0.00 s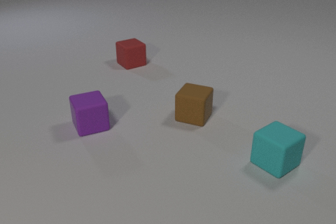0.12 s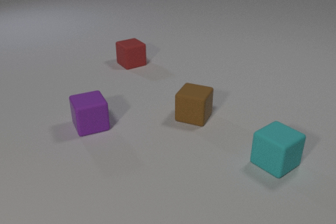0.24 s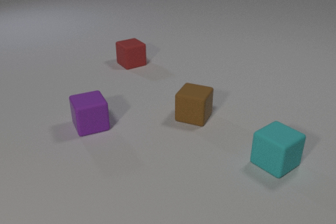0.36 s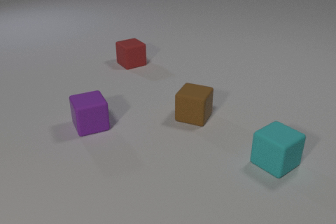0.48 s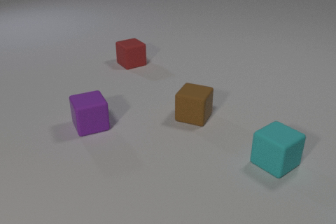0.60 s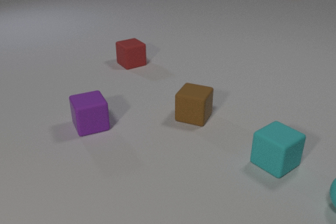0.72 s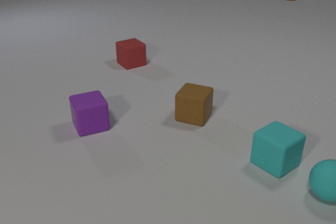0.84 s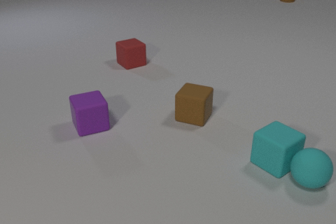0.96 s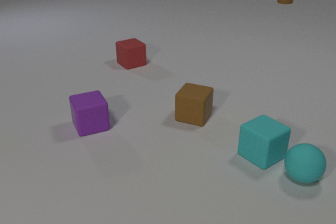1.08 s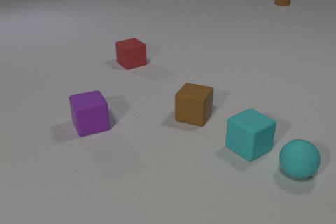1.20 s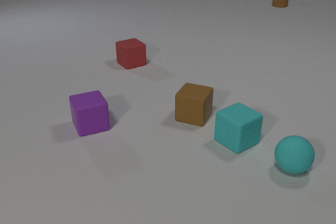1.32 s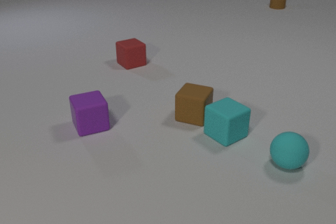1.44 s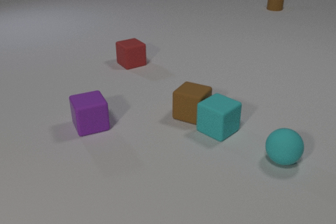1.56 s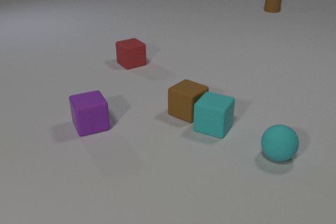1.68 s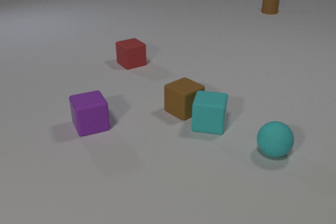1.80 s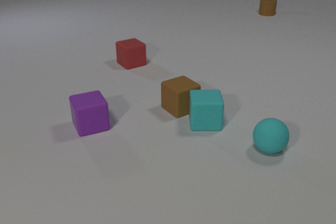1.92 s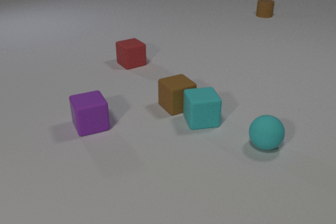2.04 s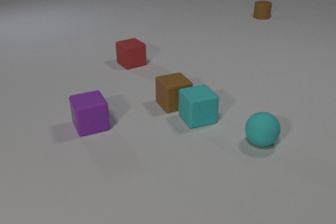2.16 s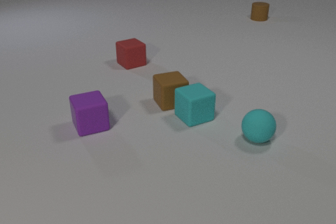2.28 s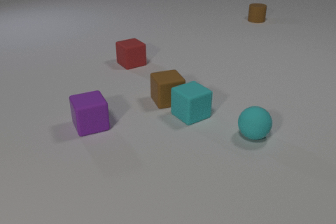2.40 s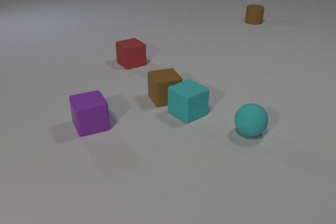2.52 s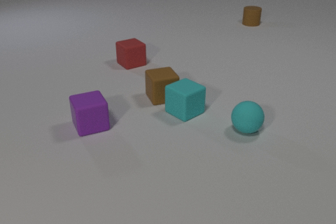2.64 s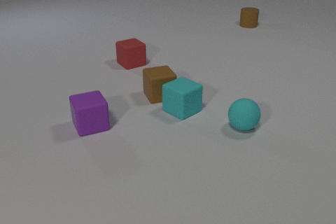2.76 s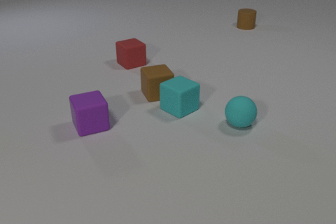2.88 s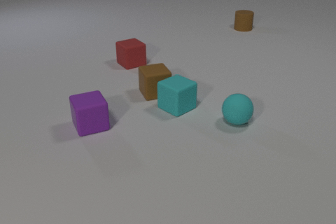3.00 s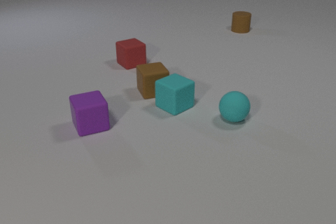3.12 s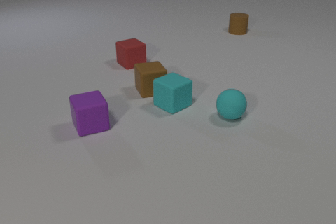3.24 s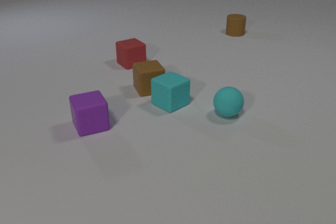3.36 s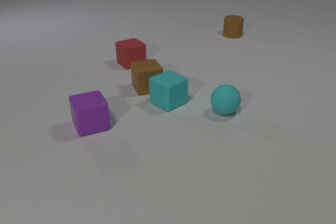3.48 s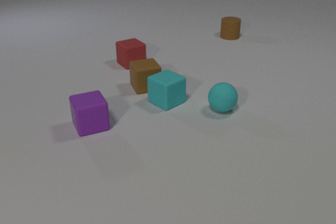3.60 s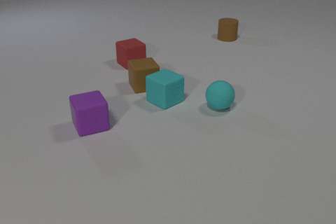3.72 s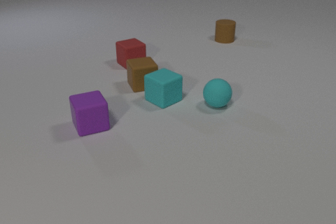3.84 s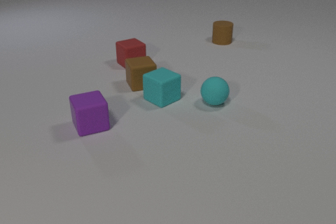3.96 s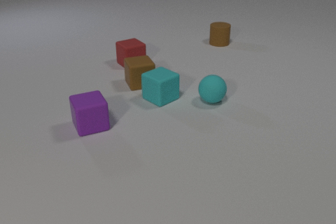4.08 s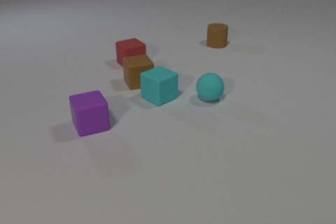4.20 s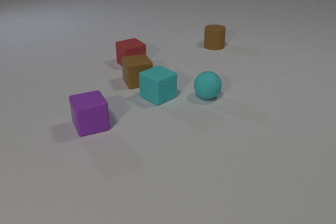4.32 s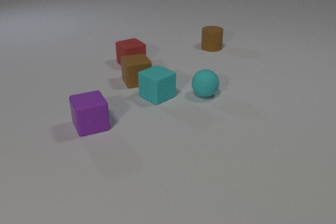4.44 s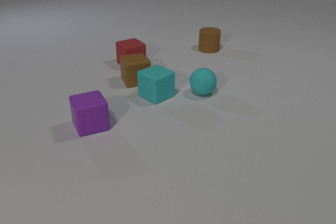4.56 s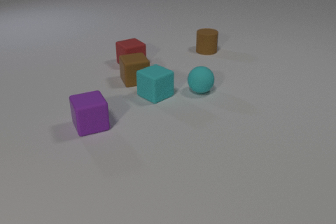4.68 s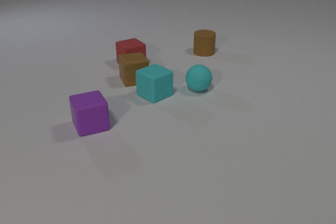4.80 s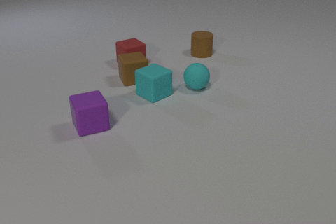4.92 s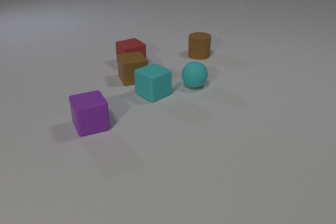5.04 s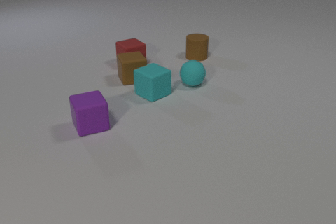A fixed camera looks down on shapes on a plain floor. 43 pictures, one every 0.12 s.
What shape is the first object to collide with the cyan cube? sphere.
How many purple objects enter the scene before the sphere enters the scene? 0.
Are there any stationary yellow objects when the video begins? no.
0.00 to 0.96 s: The cyan rubber sphere comes in at the right edge, rolls to the left and away from the camera. The cyan rubber cube slides to the left and away from the camera. The brown rubber cylinder comes in at the top edge, slides toward the camera. The cyan rubber sphere and the cyan rubber cube collide.
0.96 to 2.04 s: The cyan rubber sphere rolls away from the camera and to the left. The cyan rubber cube slides to the left and away from the camera, spins so that its near face slides to the right, counterclockwise seen from above. The brown rubber cylinder slides toward the camera. The brown rubber cube slides away from the camera and to the left, spins clockwise seen from above by about 45 degrees, its near face sliding to the left. The cyan rubber cube and the brown rubber cube collide.
2.04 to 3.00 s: The cyan rubber sphere rolls away from the camera and to the left. The cyan rubber cube slides away from the camera and to the left, spins so that its near face slides to the right, counterclockwise seen from above. The brown rubber cylinder slides toward the camera and to the left. The brown rubber cube slides away from the camera and to the left.
3.00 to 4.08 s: The cyan rubber sphere rolls away from the camera and to the left. The cyan rubber cube slides away from the camera and to the left. The brown rubber cylinder slides toward the camera and to the left. The brown rubber cube slides away from the camera and to the left.
4.08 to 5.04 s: The cyan rubber sphere rolls away from the camera and to the left. The cyan rubber cube slides away from the camera and to the left. The brown rubber cylinder slides toward the camera and to the left. The brown rubber cube slides away from the camera and to the left.
